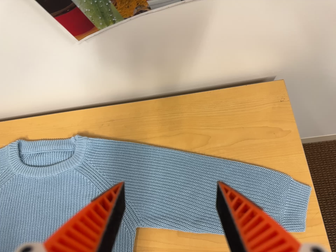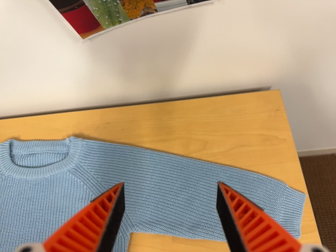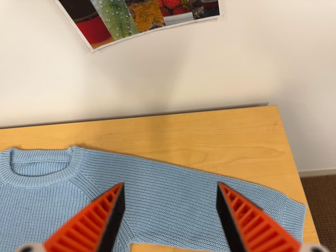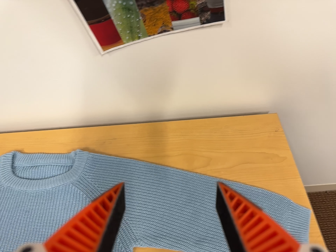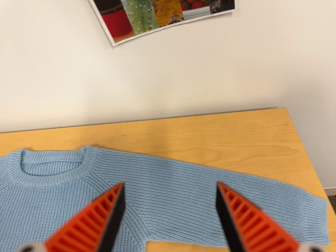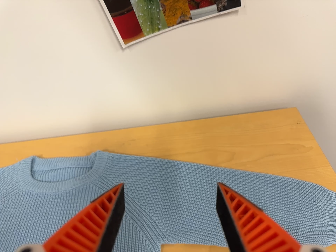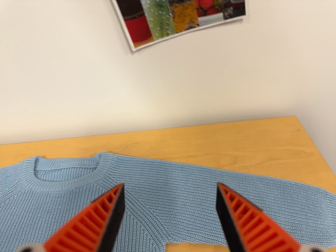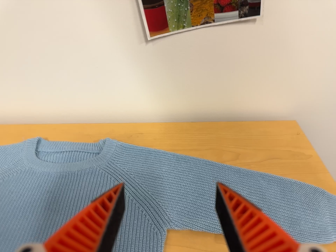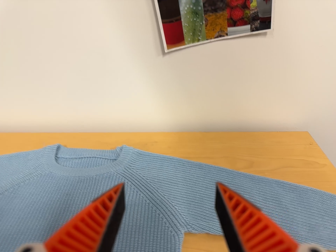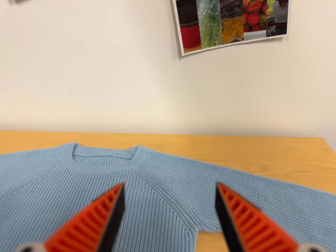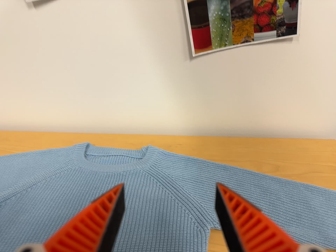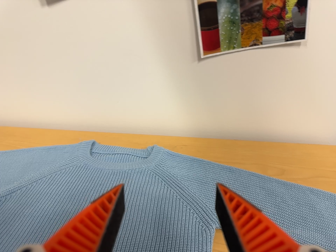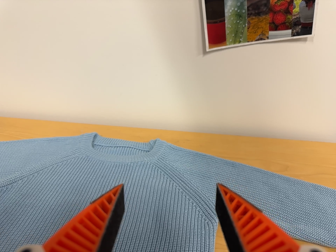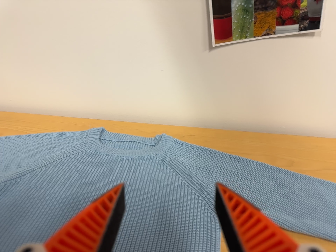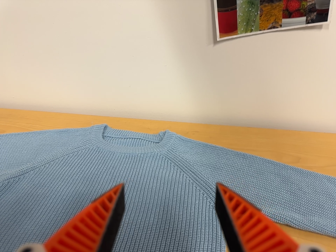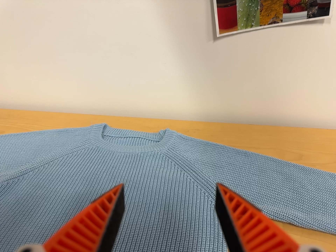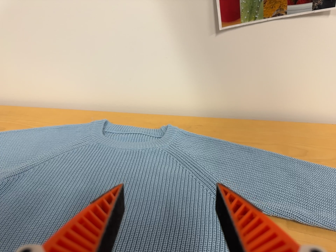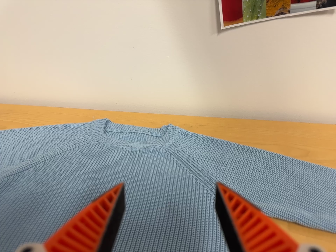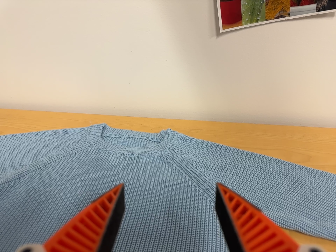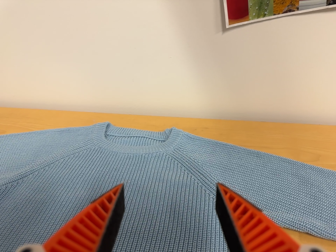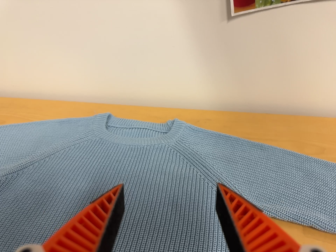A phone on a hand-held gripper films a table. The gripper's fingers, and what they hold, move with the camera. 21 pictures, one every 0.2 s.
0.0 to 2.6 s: The camera travels toward the bottom of its view and to its left, about 38 cm. Its aim tips toward the top of its view by about 40 degrees. It rolls about its line of sight by about 15 degrees, and the scene rotates clockwise.
2.6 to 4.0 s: The camera travels forward, about 5 cm, so what stands in front looms larger.
The film runs forward here.
